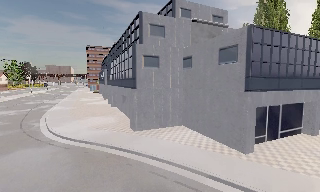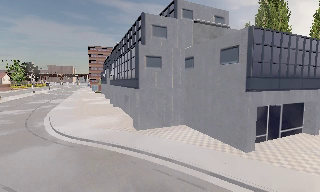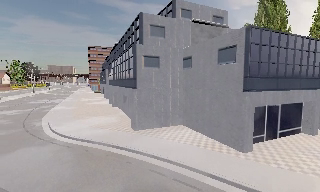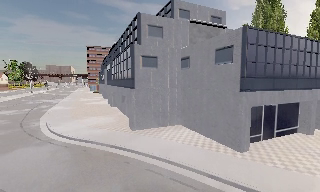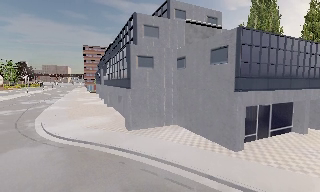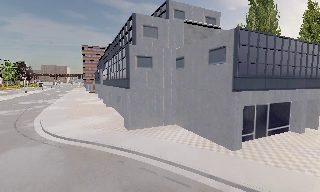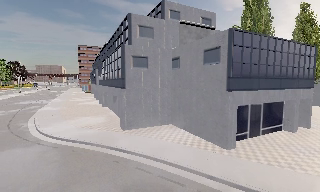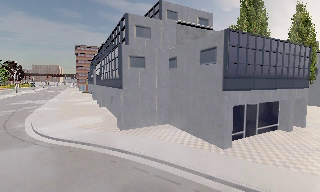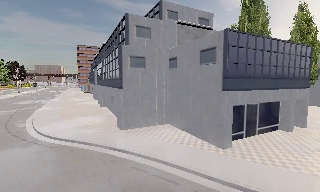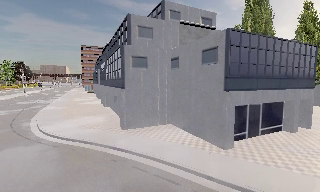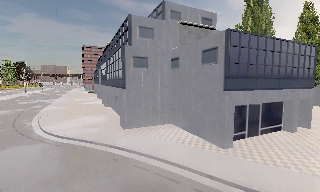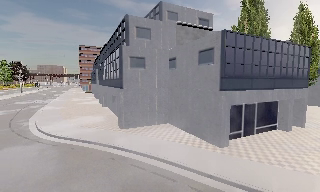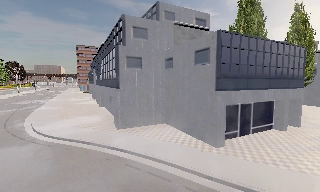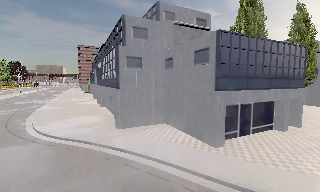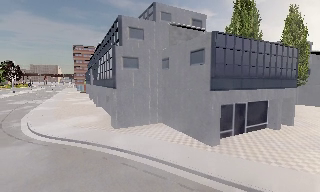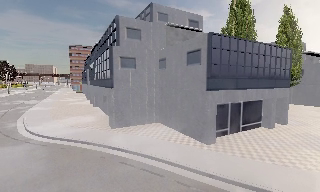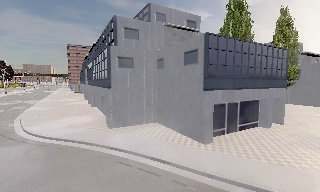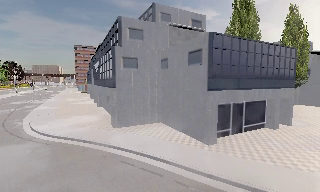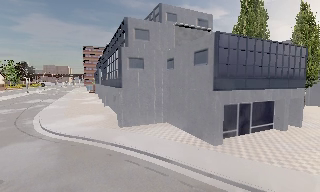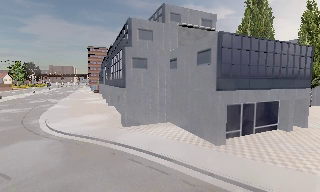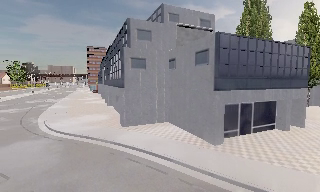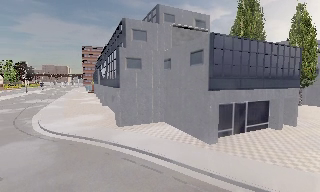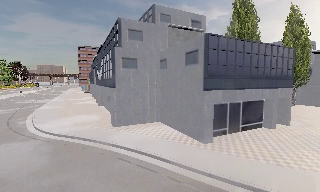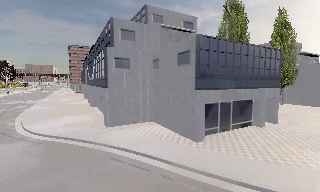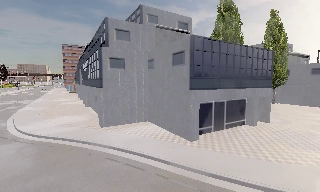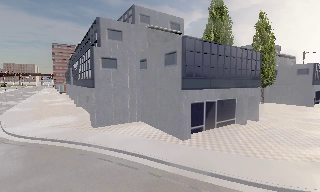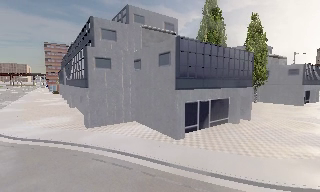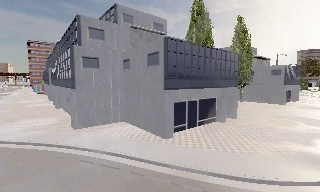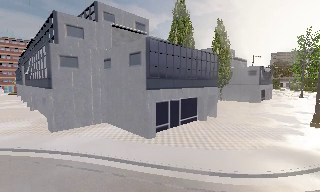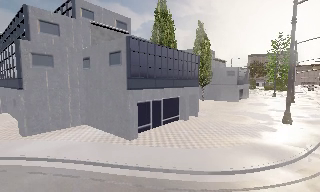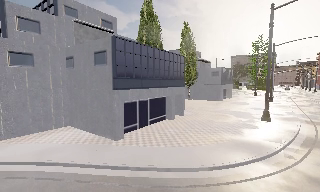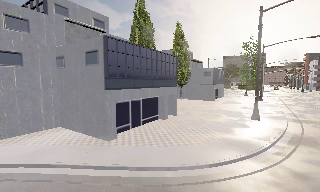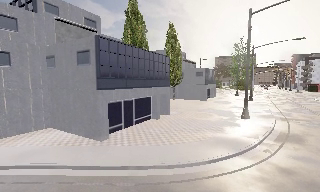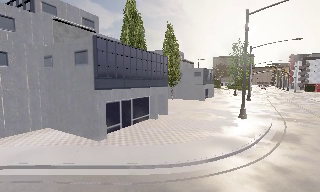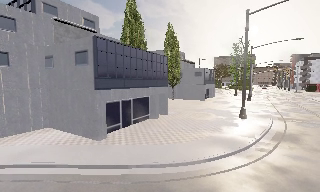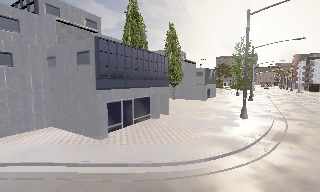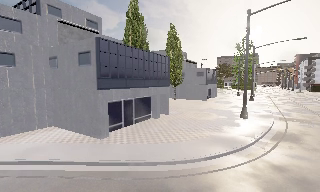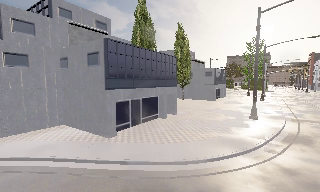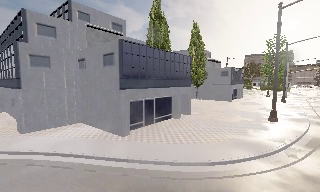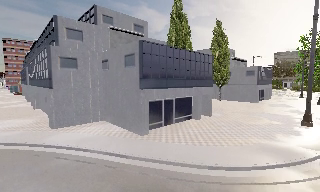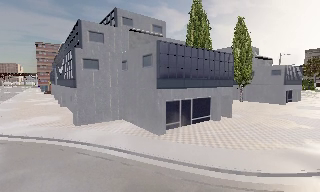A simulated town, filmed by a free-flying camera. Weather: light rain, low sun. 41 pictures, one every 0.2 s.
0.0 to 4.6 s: The camera travels to its right and backward, about 2 m, so close, fixed things drift to the left.
4.6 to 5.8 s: The camera pans to its right, which is clockwise from overhead, by about 20 degrees.
5.8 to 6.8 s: The camera shifts only a little, or ends up much as it began.
6.8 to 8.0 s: The camera swings to its left by about 25 degrees, and the scene slides to the right. It travels to its right, about 0.5 m.
The film runs backward here.
